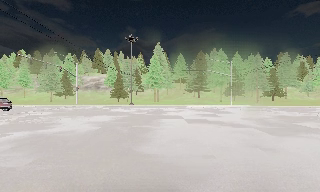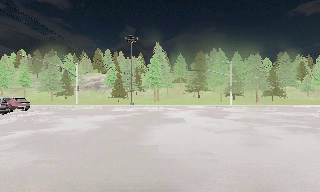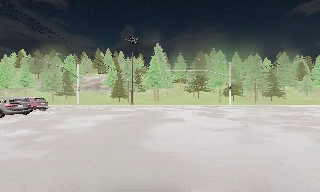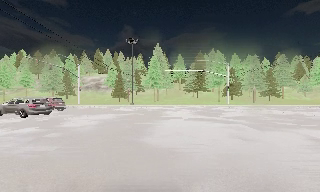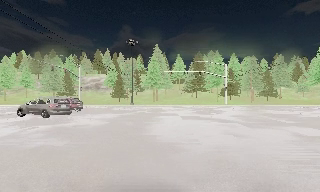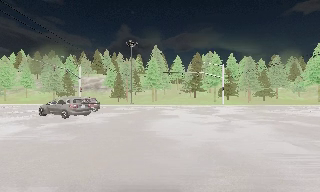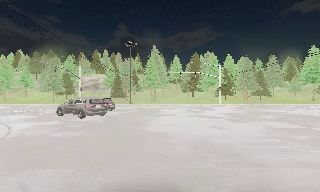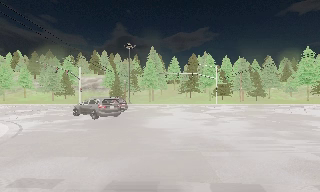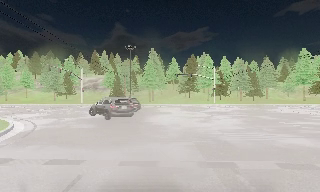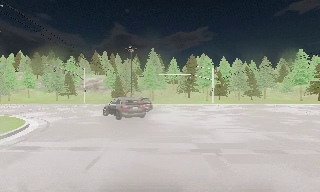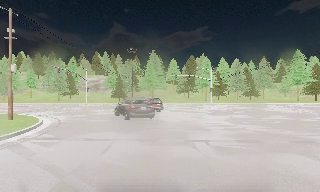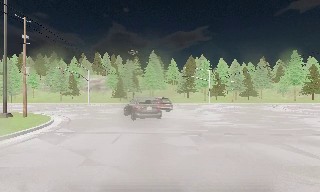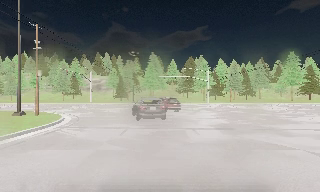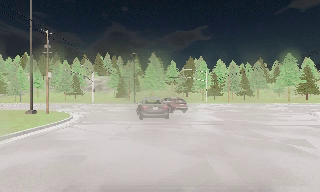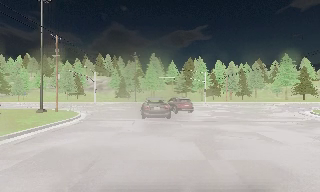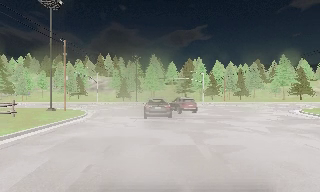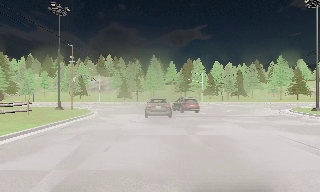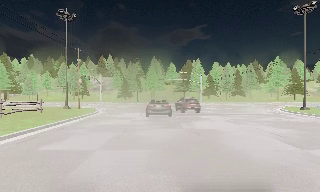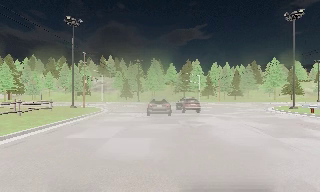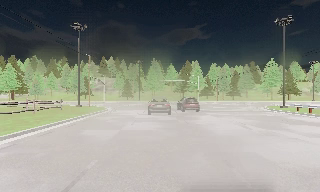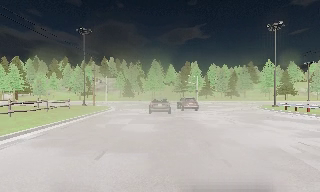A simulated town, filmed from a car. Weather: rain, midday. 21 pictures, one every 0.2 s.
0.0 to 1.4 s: The camera travels backward, about 4 m, so what stands in front gets smaller. It gains speed.
1.4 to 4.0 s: The camera travels backward, about 17 m, so what stands in front gets smaller.
The film runs backward here.
